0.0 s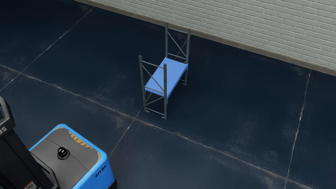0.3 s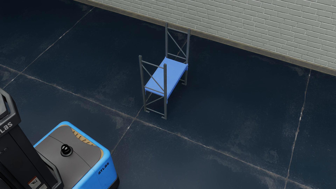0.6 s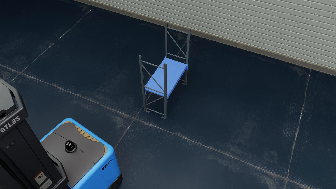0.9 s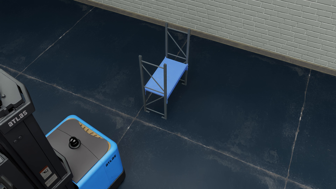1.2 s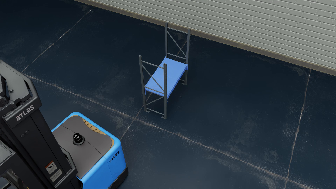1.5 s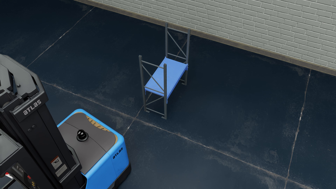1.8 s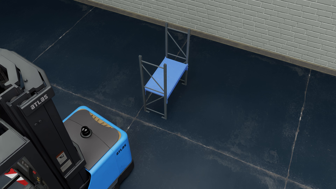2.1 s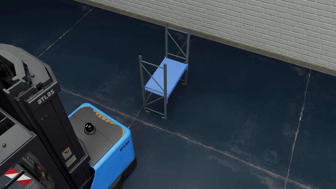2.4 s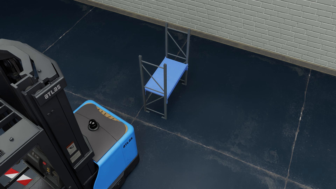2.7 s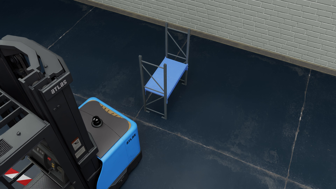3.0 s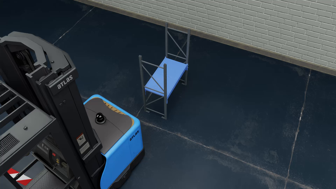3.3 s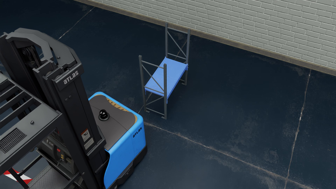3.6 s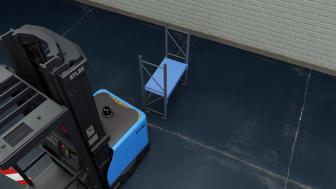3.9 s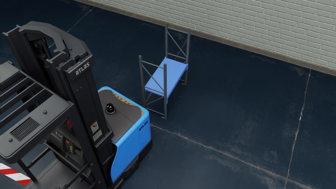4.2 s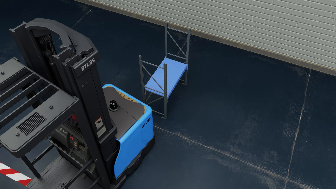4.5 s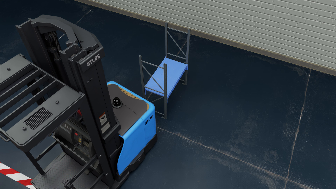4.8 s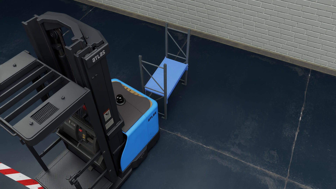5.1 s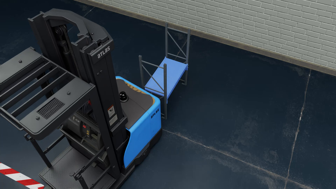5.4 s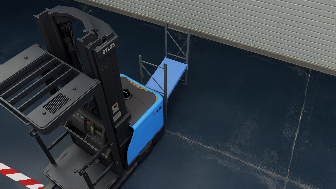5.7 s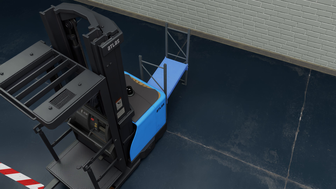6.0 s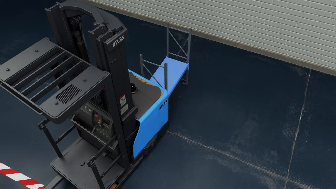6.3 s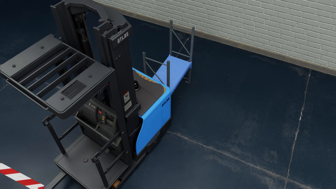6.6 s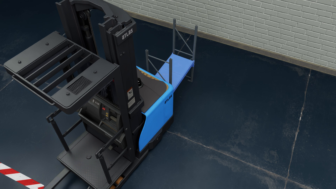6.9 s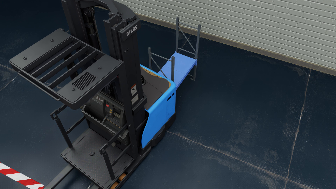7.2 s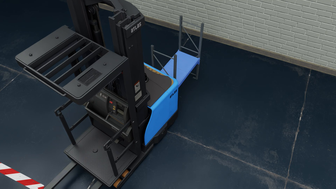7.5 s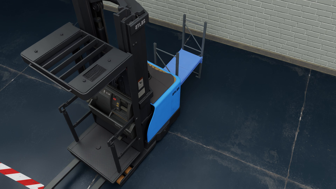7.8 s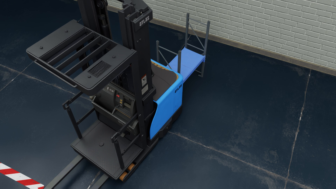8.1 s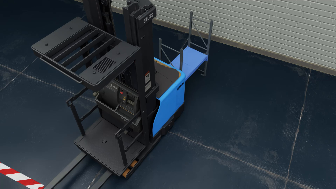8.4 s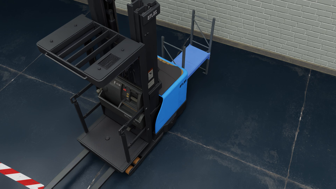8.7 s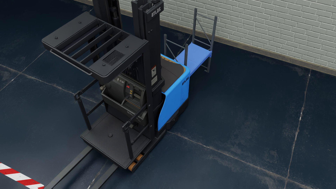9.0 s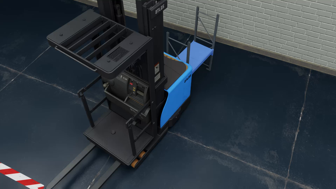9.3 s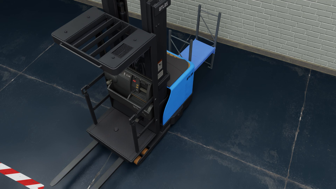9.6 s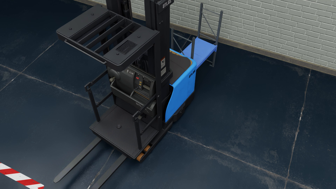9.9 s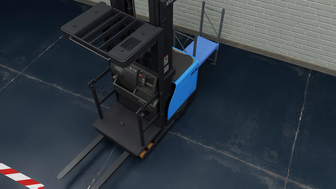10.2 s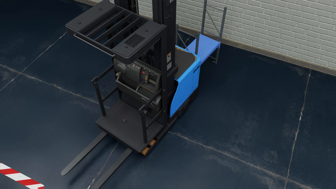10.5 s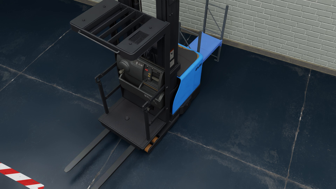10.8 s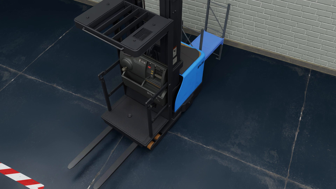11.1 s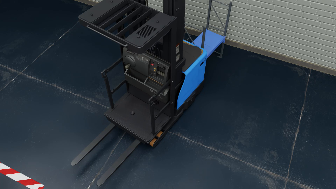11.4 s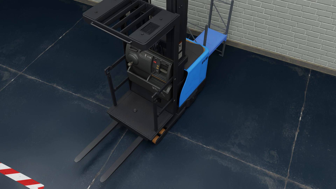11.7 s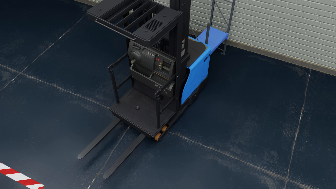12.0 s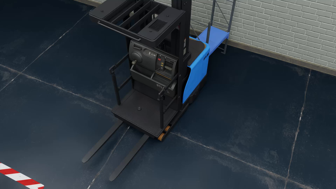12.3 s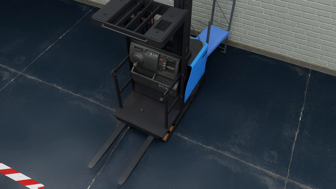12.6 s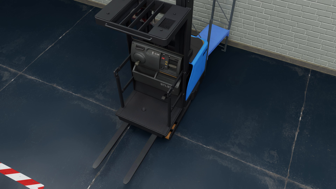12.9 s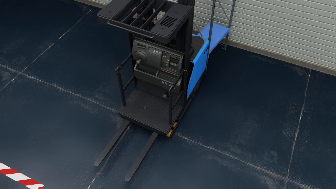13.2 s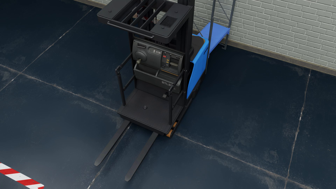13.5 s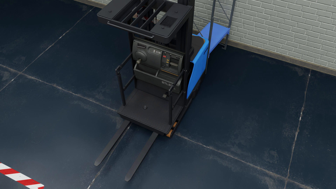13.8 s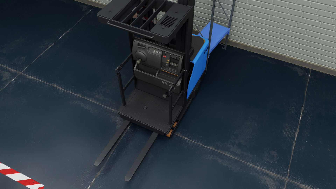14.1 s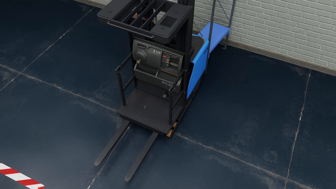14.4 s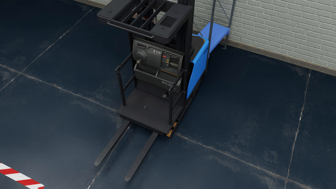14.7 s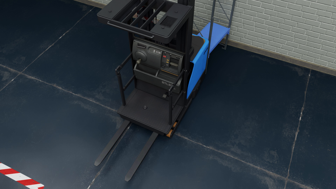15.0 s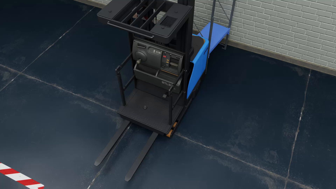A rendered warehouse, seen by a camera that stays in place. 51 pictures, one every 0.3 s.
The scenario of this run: A forklift runs into an object in its way.
